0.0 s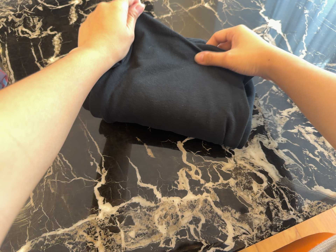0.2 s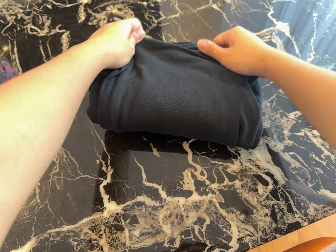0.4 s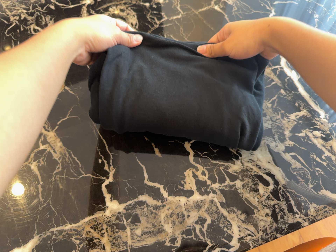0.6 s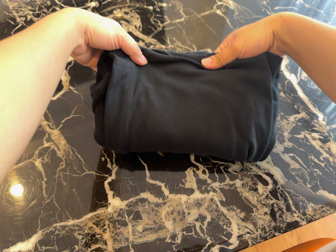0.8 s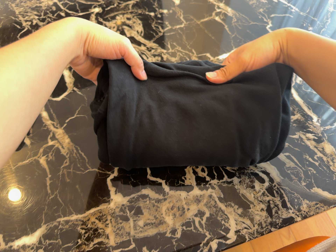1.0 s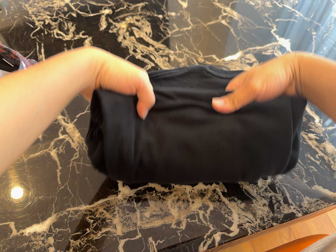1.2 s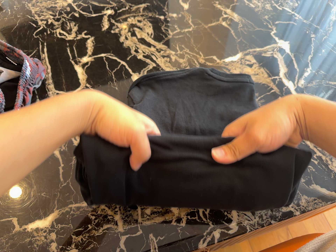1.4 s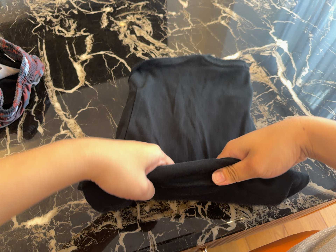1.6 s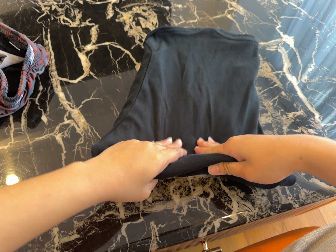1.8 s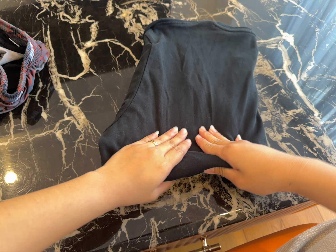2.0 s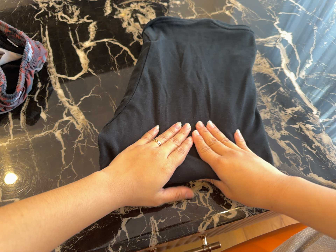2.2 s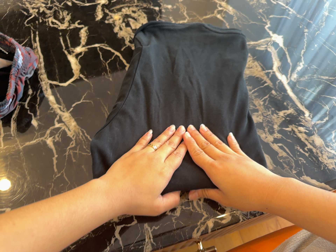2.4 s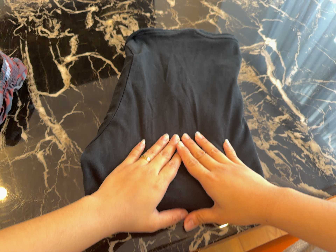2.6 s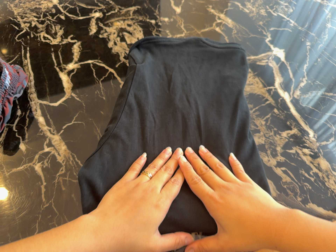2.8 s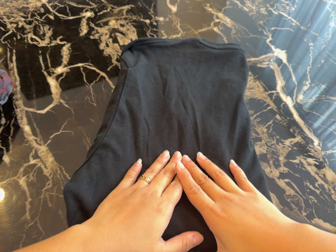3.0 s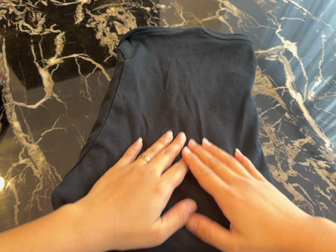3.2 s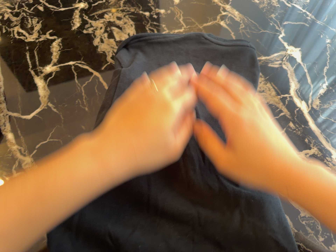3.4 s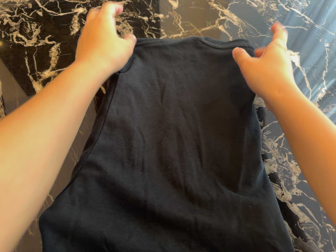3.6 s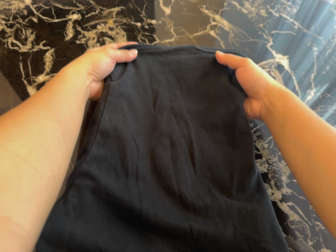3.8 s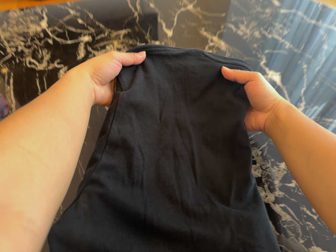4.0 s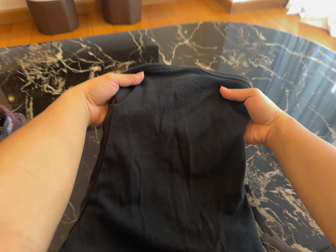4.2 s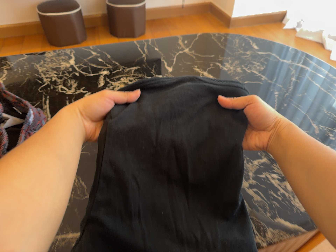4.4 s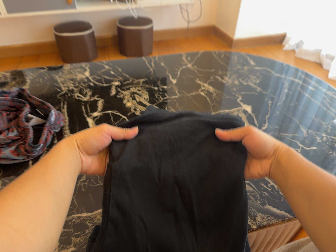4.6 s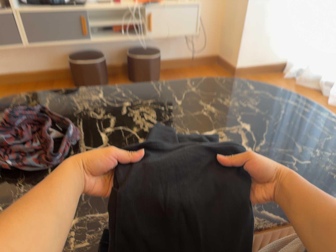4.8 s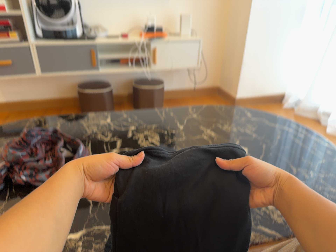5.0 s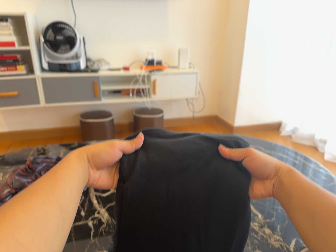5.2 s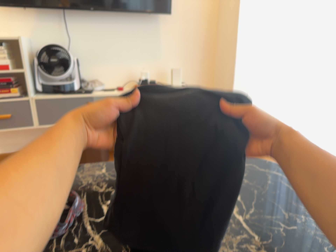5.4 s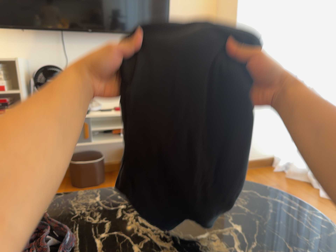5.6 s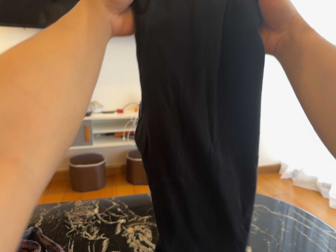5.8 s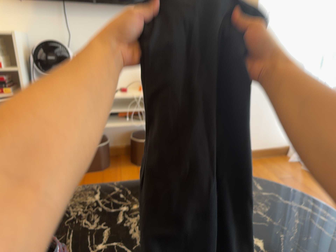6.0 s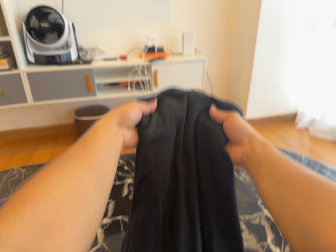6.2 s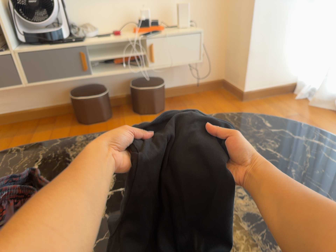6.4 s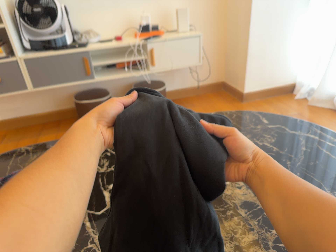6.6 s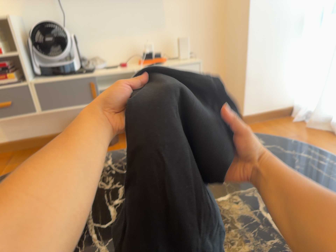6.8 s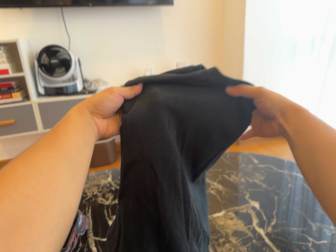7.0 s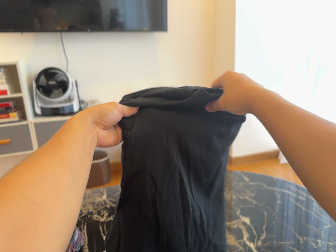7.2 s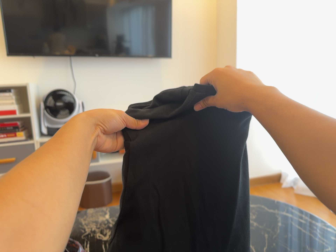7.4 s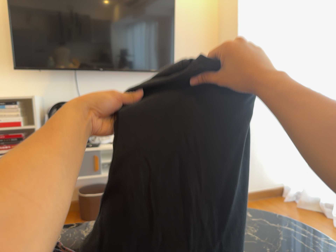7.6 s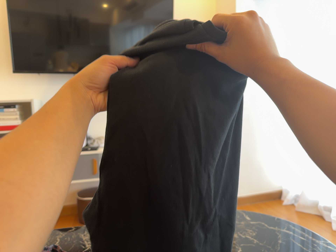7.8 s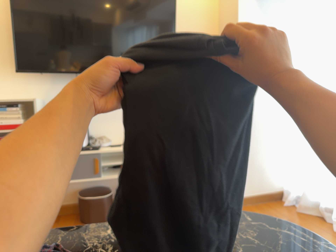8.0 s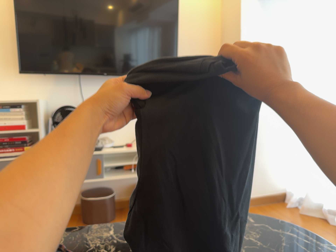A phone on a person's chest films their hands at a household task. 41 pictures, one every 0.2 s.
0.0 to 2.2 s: The camera shifts only a little, or ends up much as it began.
2.2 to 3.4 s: The camera travels forward and toward the top of its view, about 12 cm, so what stands in front looms larger.
3.4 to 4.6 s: The camera travels backward and toward the bottom of its view, about 32 cm, so what stands in front gets smaller. Its aim tips toward the top of its view by about 25 degrees.
4.6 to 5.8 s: The camera travels forward and toward the top of its view, about 9 cm, so what stands in front looms larger. Its aim tips toward the top of its view by about 15 degrees, and the scene shifts downward.
5.8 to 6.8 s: The camera travels backward and toward the bottom of its view, about 10 cm, so what stands in front gets smaller.
6.8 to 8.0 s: The camera travels backward, about 12 cm, so what stands in front gets smaller. Its aim tips toward the top of its view by about 15 degrees, and the scene shifts downward.
The film runs backward here.
